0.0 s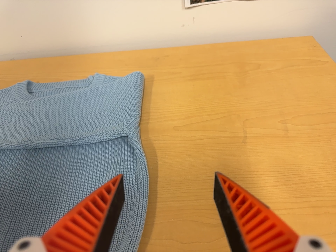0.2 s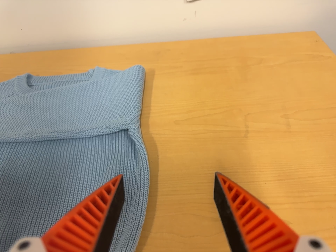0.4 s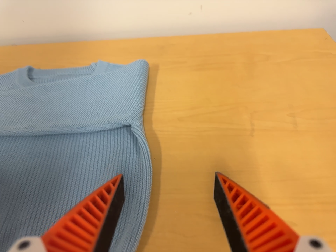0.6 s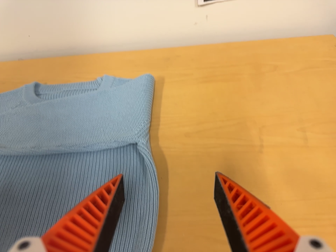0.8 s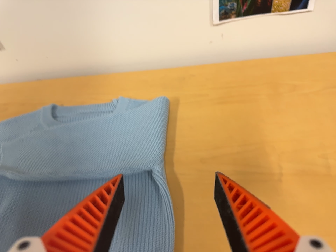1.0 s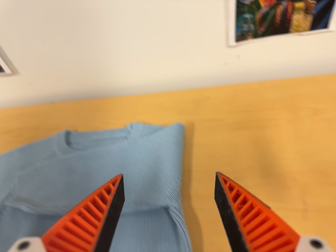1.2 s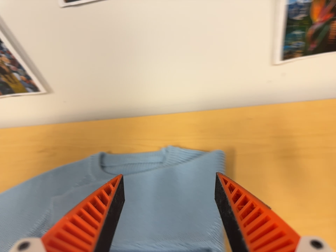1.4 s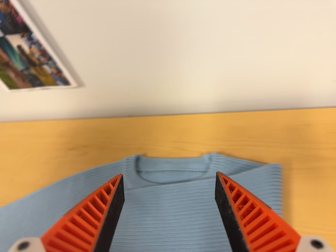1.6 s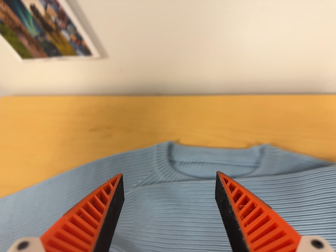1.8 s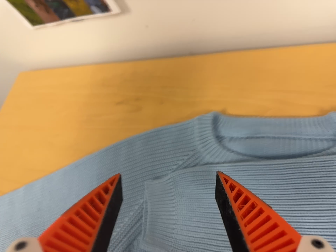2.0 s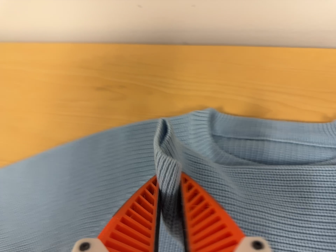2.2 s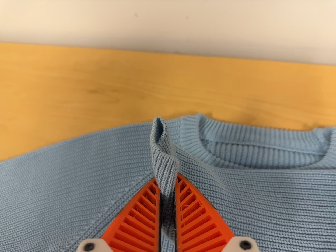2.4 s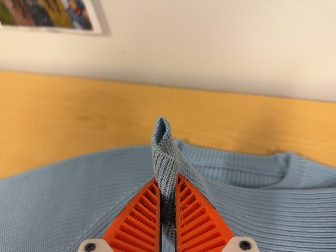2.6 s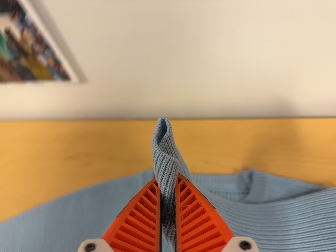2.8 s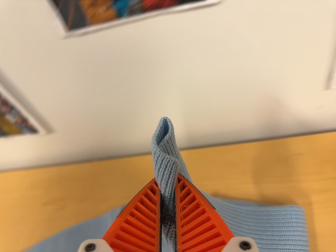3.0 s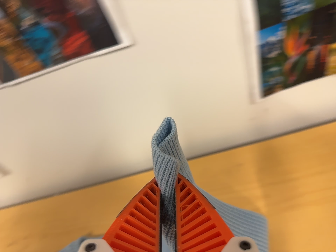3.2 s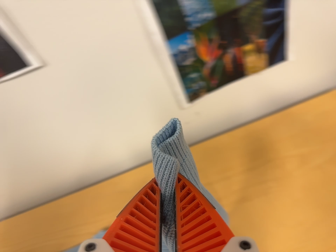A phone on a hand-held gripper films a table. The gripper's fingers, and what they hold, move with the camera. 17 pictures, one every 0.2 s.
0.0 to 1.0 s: The camera travels toward the top of its view, about 12 cm, so close, fixed things drift downward.
1.0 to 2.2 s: The camera travels forward and to its left, about 34 cm, so what stands in front looms larger. Its aim tips toward the bottom of its view by about 15 degrees.
2.2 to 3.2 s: The scene slides to the left, as the camera pans about 15 degrees to its right. It travels to its right and backward, about 34 cm, so close, fixed things drift to the left. Its aim tips toward the top of its view by about 15 degrees, and the scene shifts downward. It rolls about its line of sight by about 25 degrees, and the scene rotates counterclockwise.
The film runs backward here.
